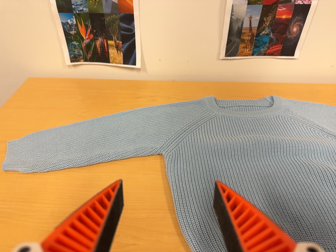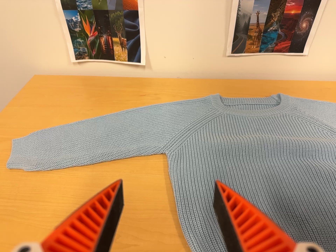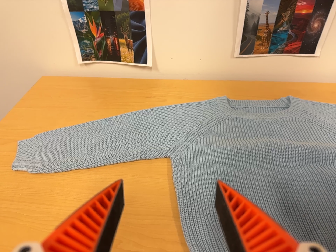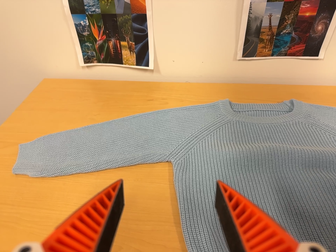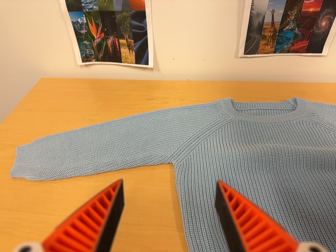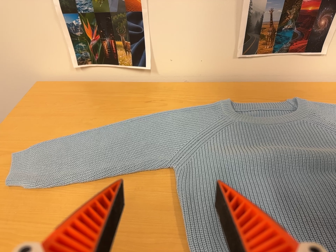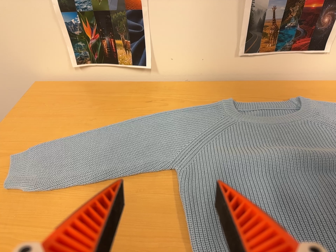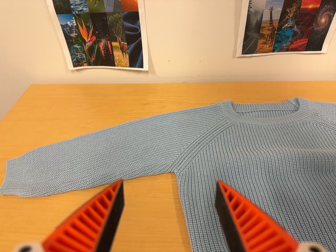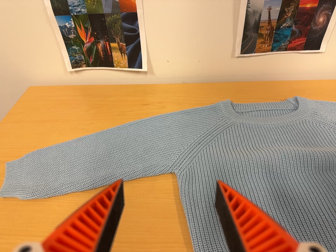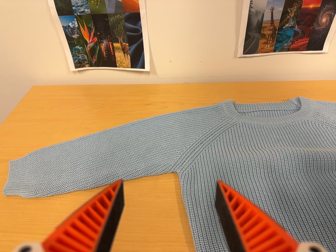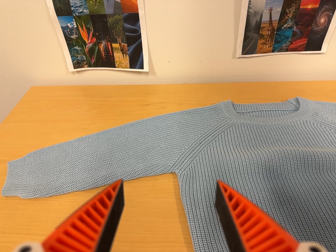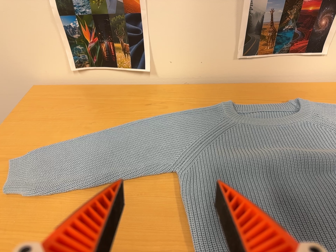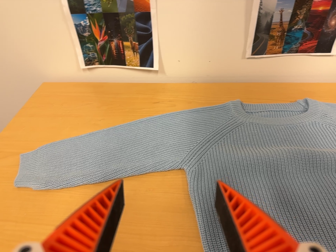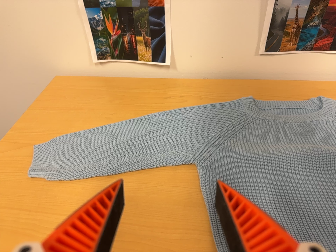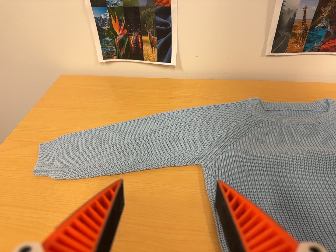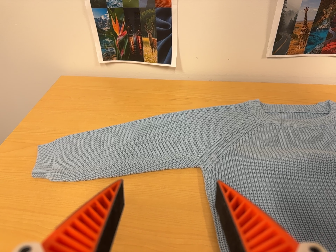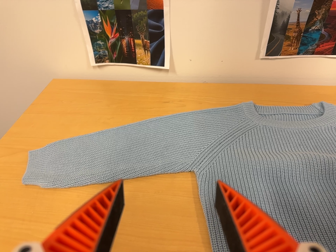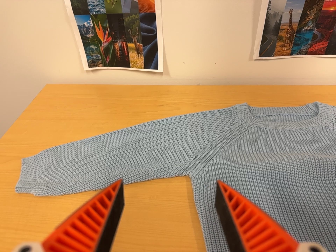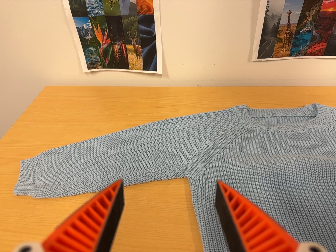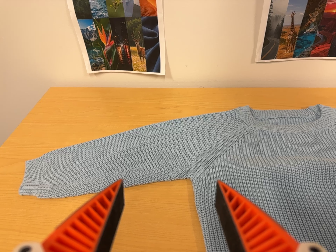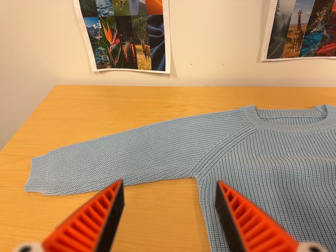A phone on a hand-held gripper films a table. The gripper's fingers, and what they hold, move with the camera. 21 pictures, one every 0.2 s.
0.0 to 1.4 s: The camera travels forward and toward the top of its view, about 7 cm, so what stands in front looms larger.
1.4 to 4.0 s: The camera shifts only a little, or ends up much as it began.
The film runs forward here.
